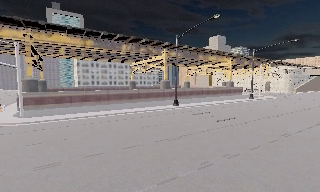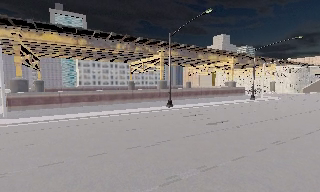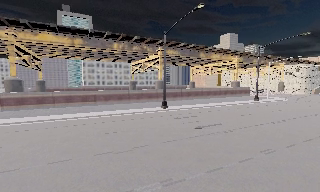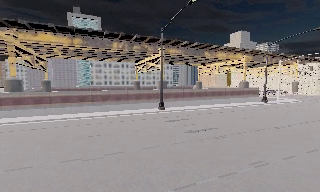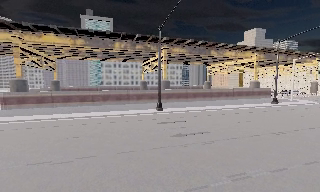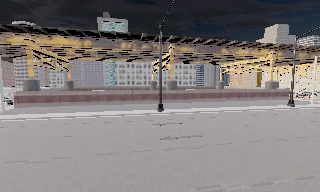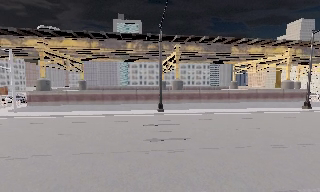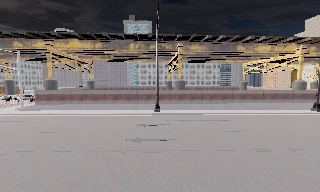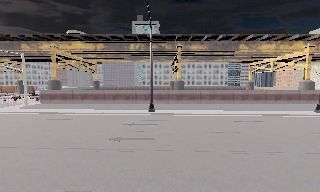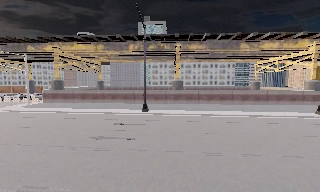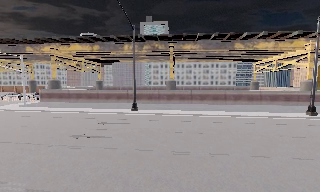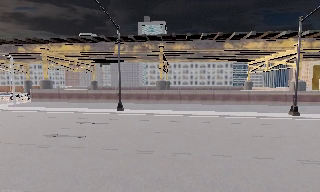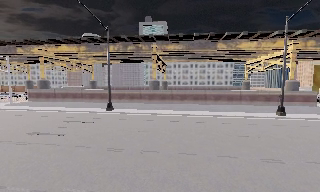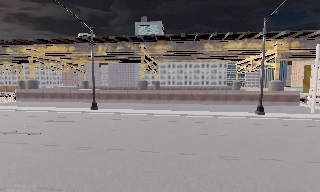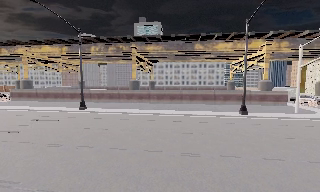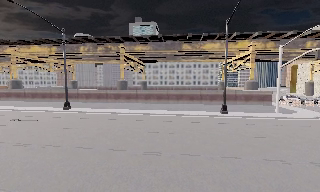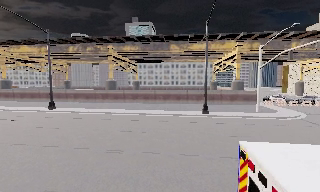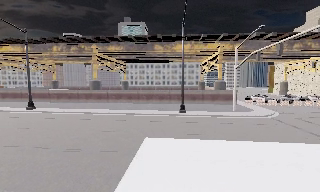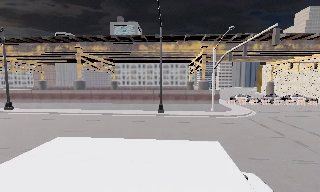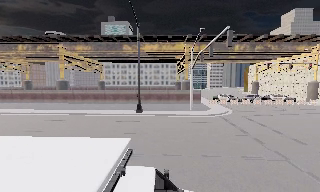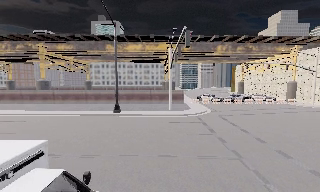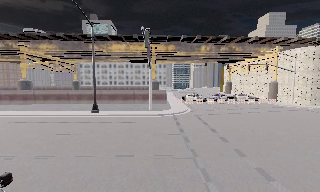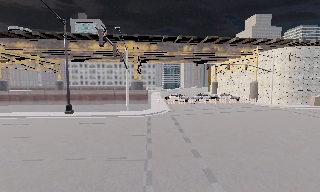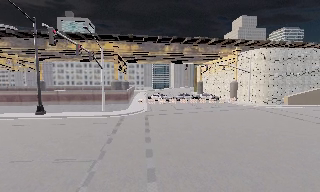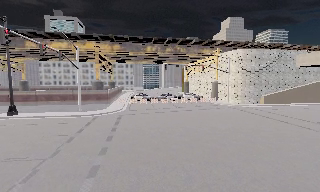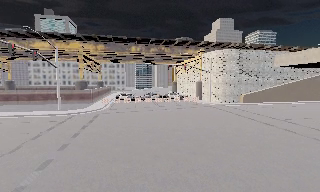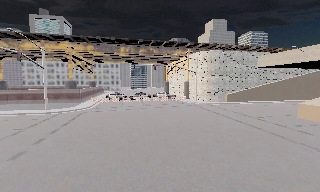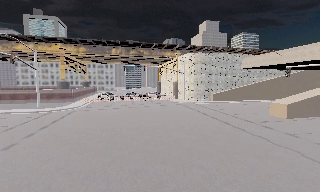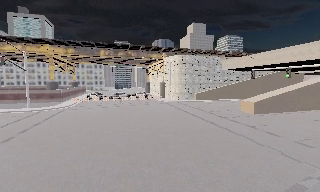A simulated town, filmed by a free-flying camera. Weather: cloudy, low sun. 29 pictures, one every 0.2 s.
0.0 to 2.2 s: The camera pans to its left, which is counterclockwise from overhead, by about 40 degrees. It travels to its right, about 20 m, so close, fixed things drift to the left.
2.2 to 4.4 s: The scene slides to the left, as the camera pans about 10 degrees to its right. It travels to its right, about 20 m, so close, fixed things drift to the left.
4.4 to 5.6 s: The camera swings to its right by about 10 degrees, and the scene slides to the left. It travels to its right and backward, about 12 m, so close, fixed things drift to the left.
The film runs forward here.
